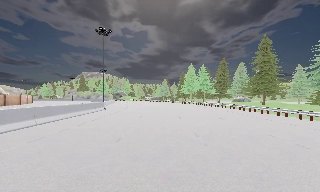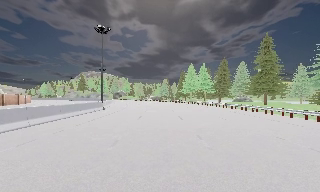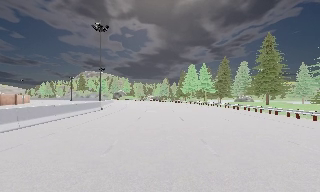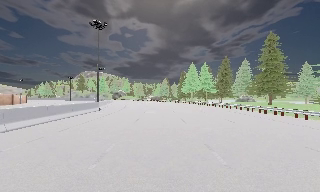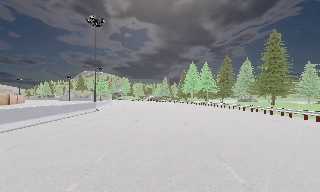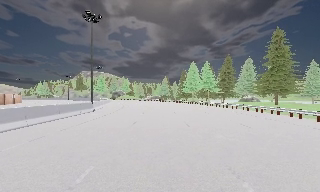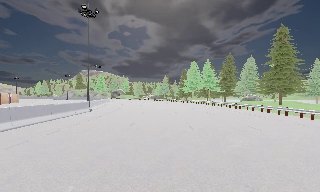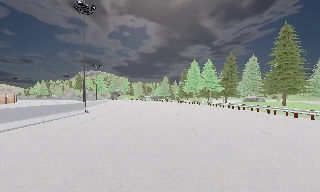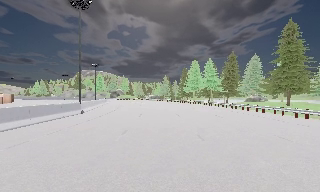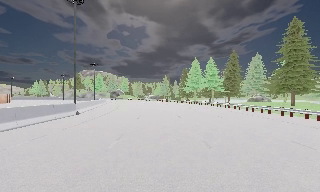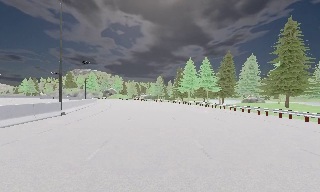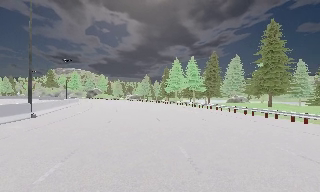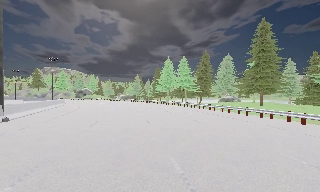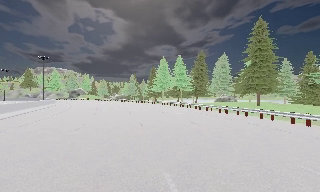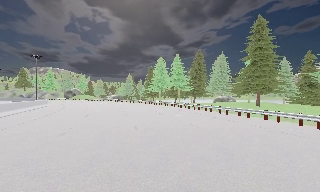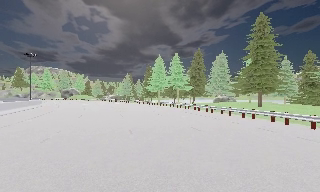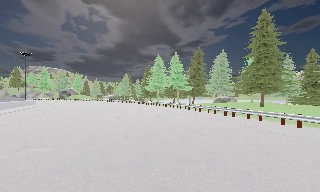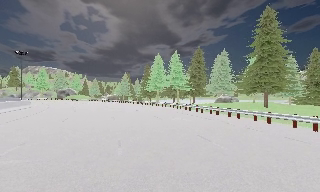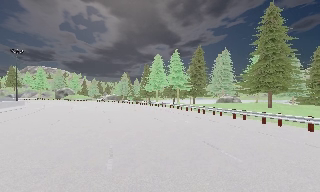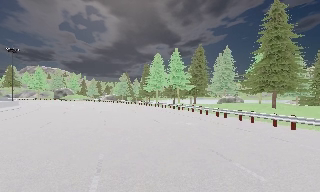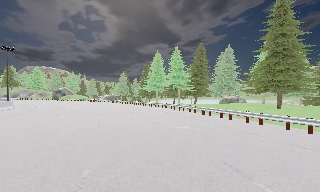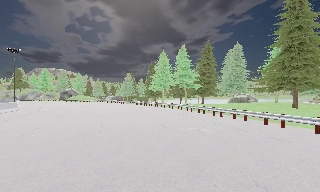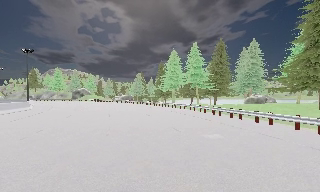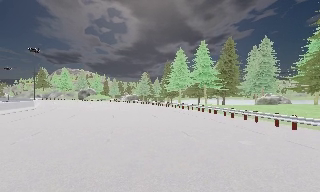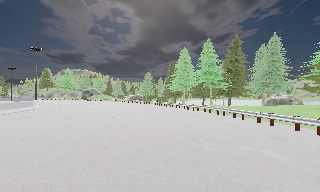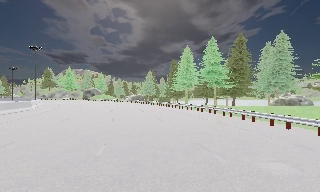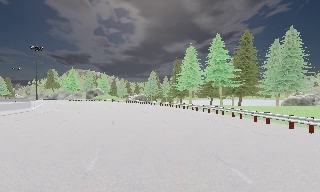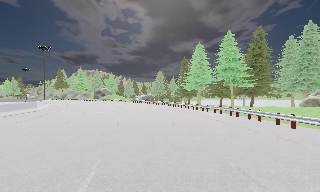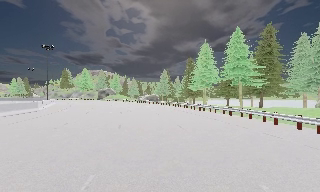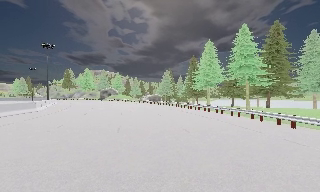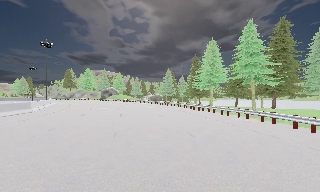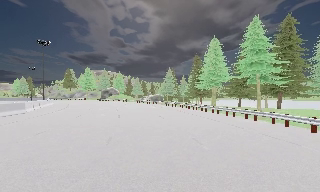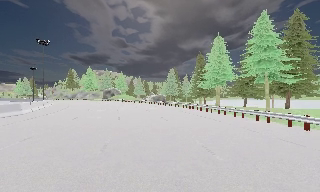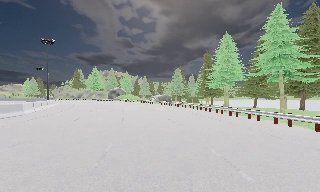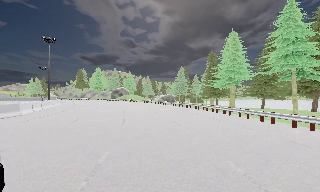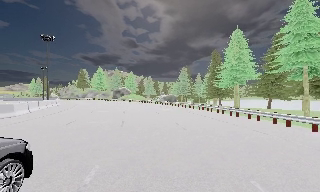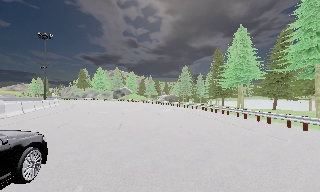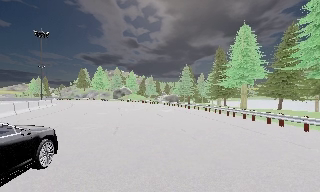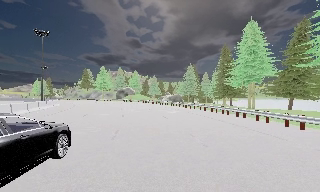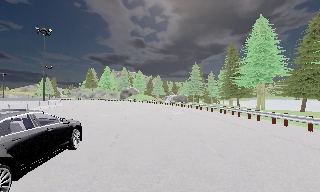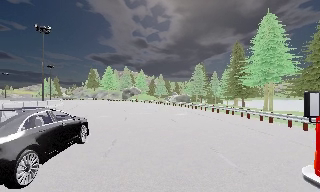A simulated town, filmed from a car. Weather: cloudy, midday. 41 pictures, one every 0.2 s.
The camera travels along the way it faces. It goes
forward.
0.0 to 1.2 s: The camera travels forward, about 5 m, so what stands in front looms larger. It gains speed.
1.2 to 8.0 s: The camera pans to its left, which is counterclockwise from overhead, by about 10 degrees. It travels forward, about 35 m, so what stands in front looms larger.
The film runs forward here.
